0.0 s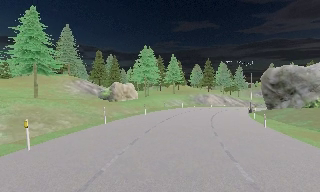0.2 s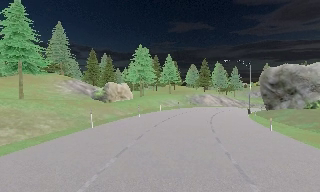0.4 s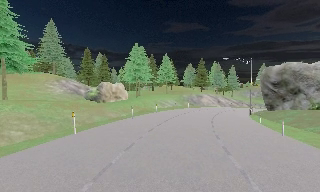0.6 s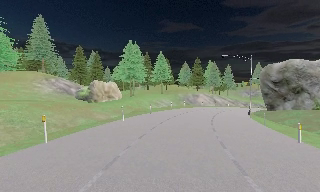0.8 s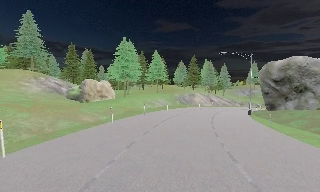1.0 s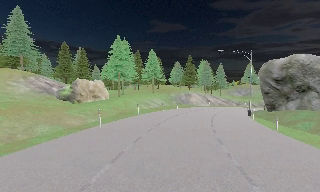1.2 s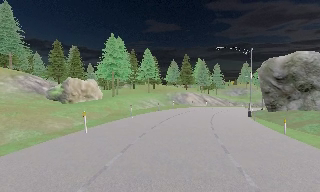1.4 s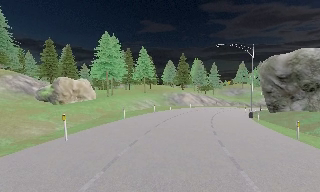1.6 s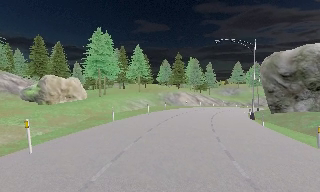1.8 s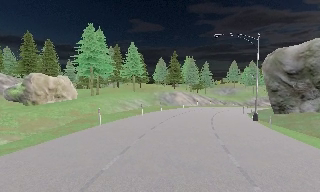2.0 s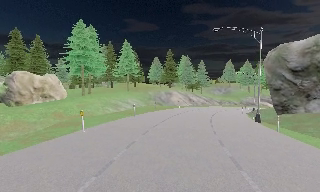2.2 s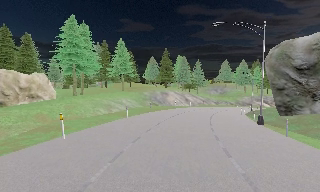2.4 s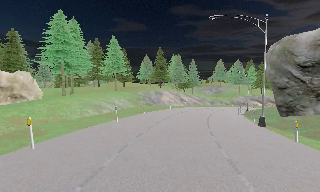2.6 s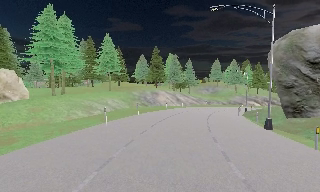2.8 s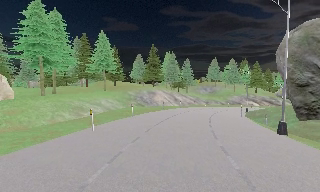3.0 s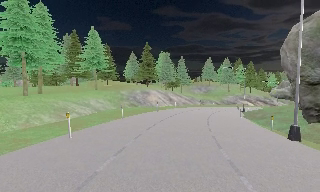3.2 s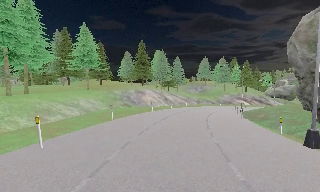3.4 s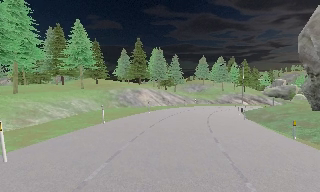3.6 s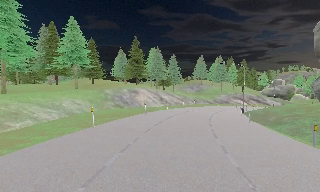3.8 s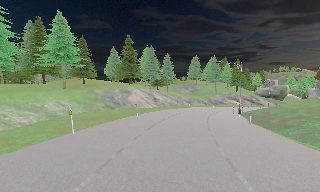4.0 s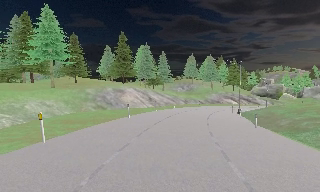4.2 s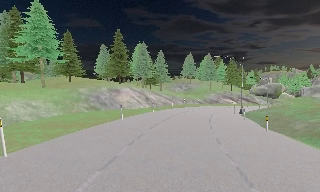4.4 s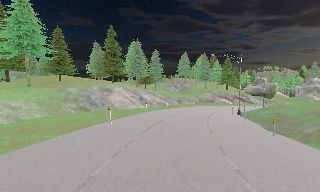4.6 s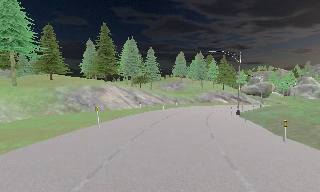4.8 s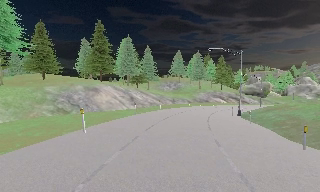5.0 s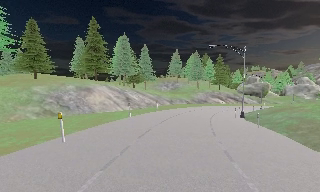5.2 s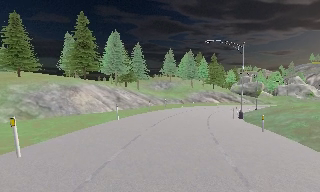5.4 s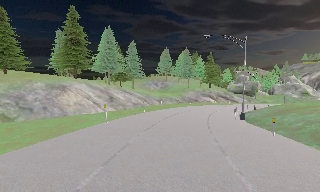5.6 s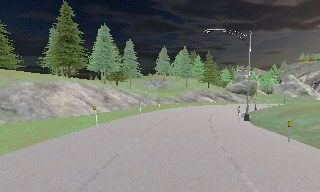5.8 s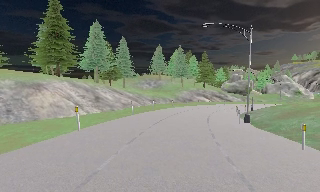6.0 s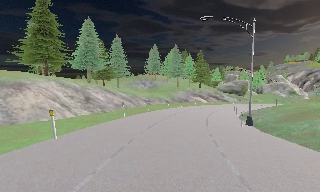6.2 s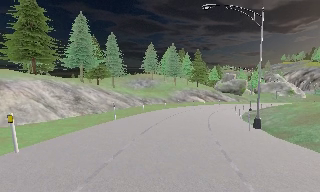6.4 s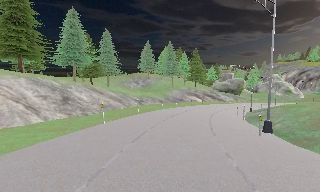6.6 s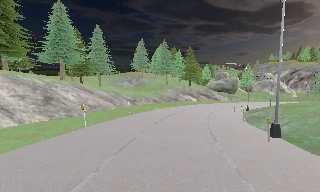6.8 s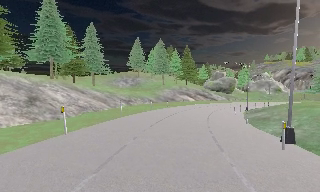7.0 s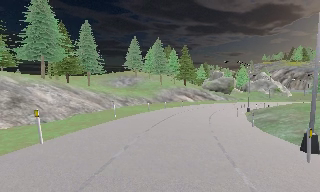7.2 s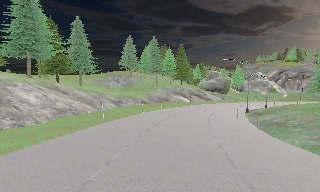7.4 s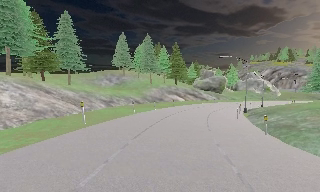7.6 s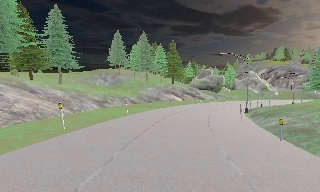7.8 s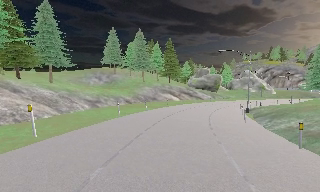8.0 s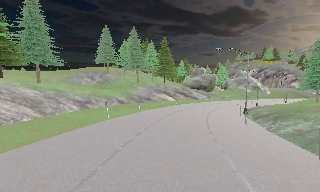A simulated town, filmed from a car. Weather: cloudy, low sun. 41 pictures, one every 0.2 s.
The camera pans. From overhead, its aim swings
clockwise.
The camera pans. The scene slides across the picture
to the left.
0.0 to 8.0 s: The camera pans to its right, which is clockwise from overhead, by about 55 degrees. It travels forward, about 50 m.
The film runs forward here.
